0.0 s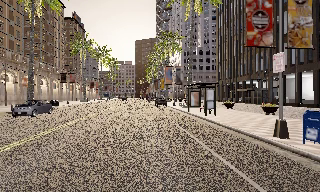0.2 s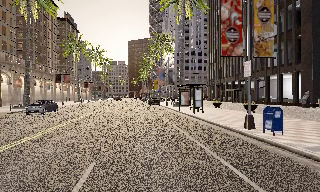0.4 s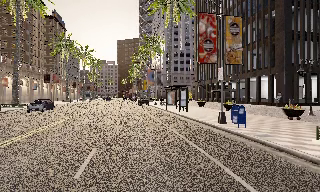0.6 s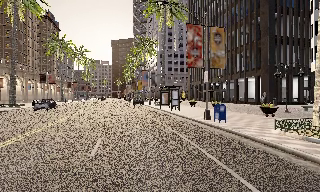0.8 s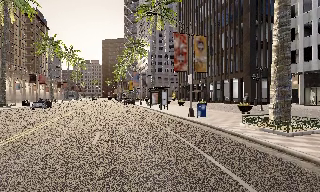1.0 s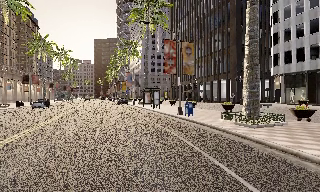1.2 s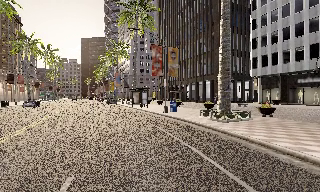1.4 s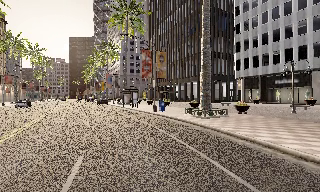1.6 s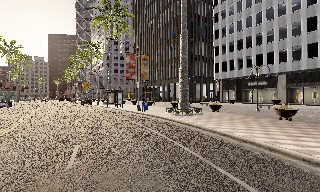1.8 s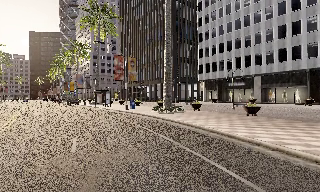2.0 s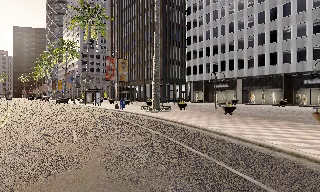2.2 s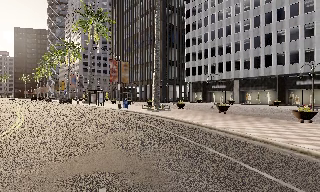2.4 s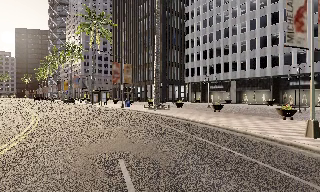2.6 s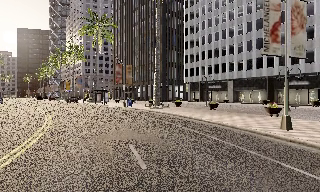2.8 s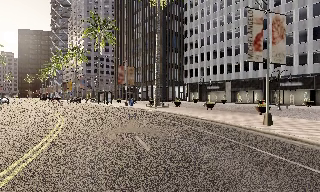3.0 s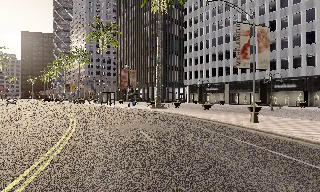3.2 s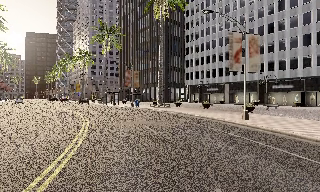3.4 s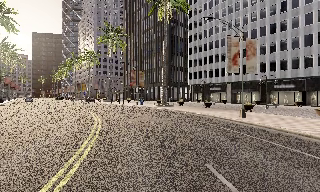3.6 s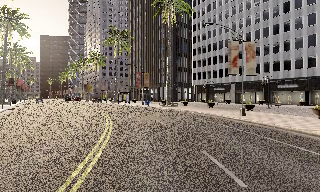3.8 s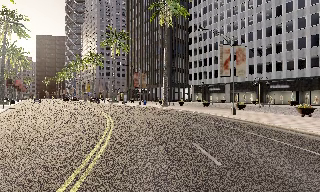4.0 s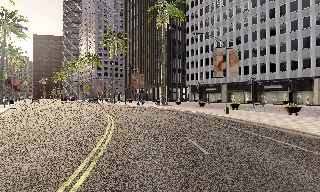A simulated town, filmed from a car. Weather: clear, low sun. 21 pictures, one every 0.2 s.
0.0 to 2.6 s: The scene slides to the left, as the camera pans about 35 degrees to its right. It travels backward, about 18 m.
2.6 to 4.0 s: The camera travels backward, about 8 m, so what stands in front gets smaller.
The film runs backward here.
